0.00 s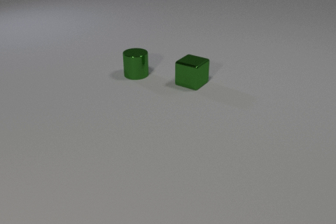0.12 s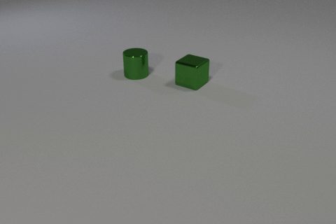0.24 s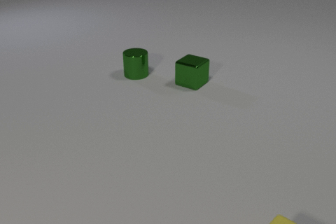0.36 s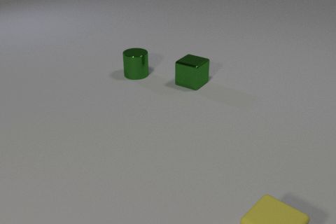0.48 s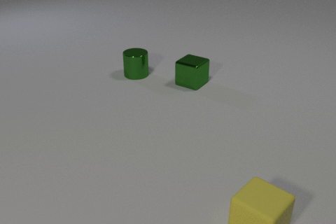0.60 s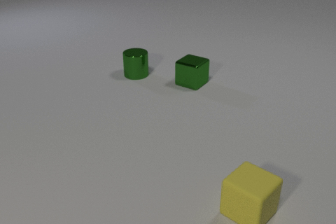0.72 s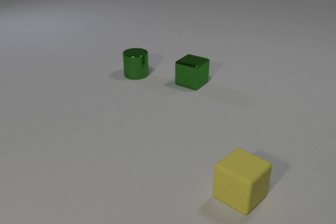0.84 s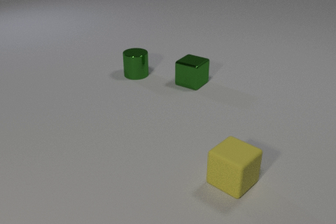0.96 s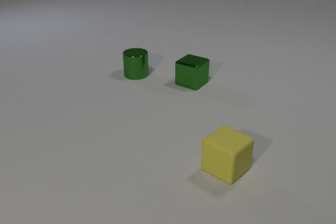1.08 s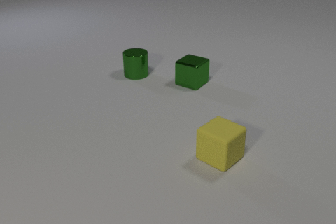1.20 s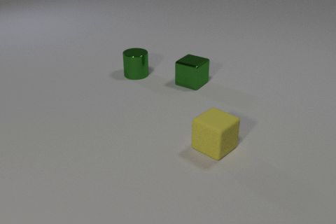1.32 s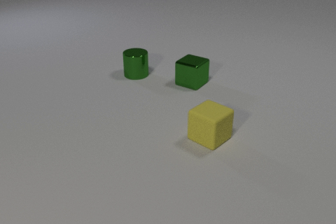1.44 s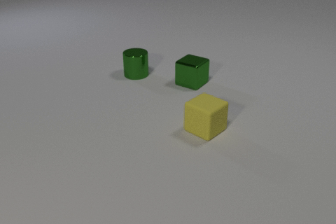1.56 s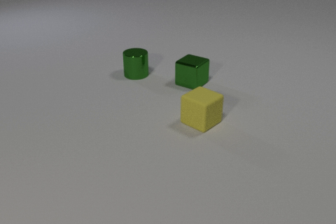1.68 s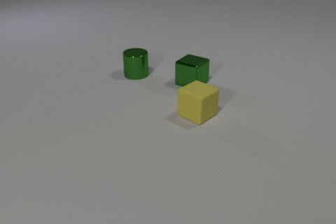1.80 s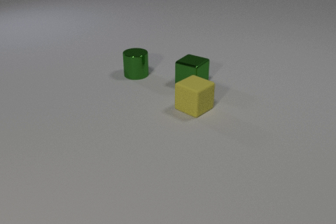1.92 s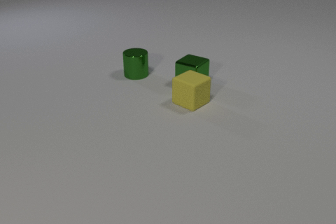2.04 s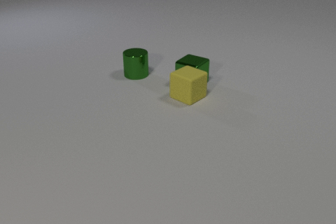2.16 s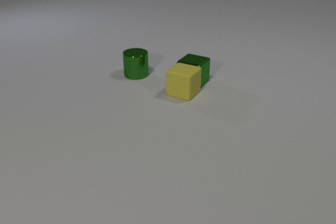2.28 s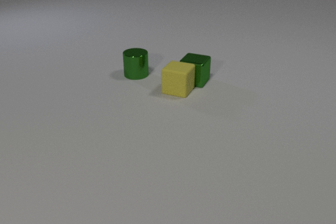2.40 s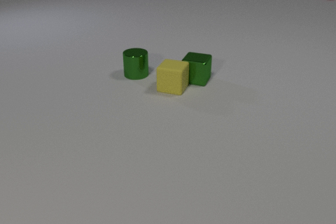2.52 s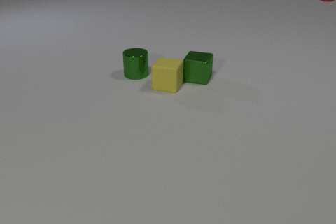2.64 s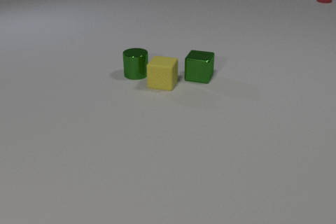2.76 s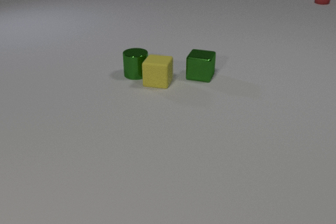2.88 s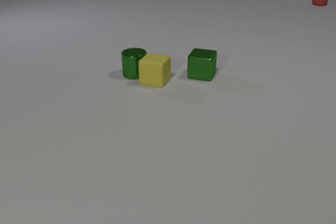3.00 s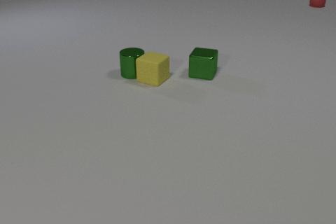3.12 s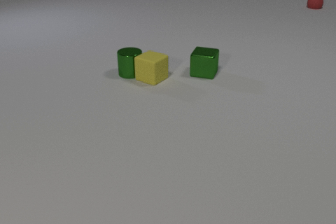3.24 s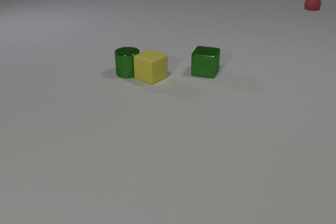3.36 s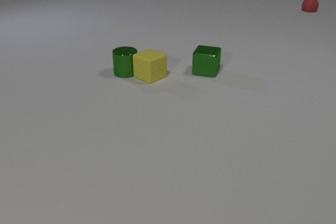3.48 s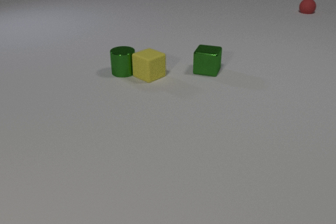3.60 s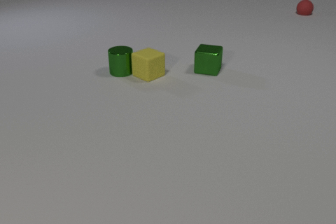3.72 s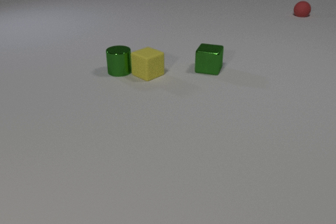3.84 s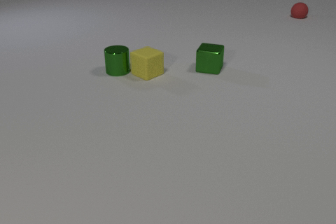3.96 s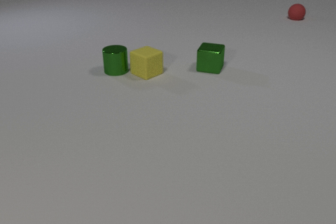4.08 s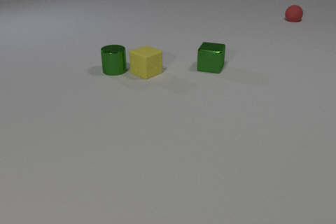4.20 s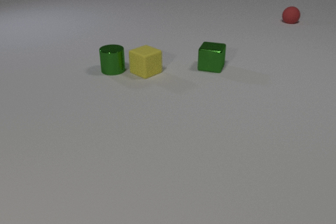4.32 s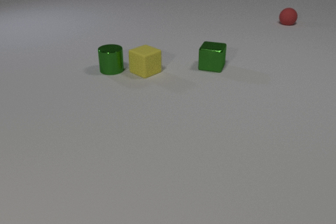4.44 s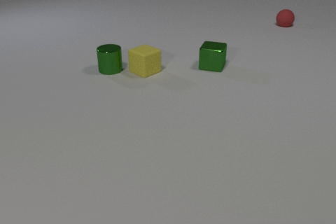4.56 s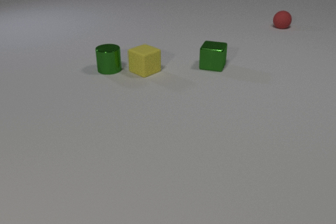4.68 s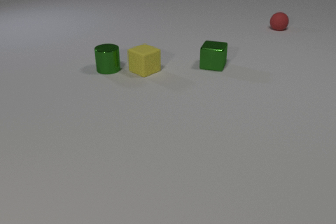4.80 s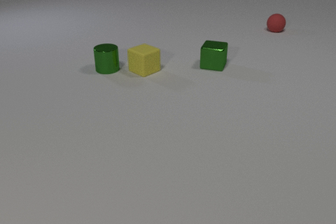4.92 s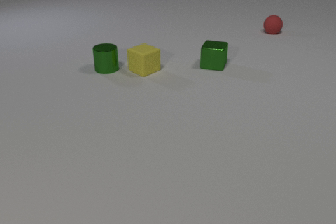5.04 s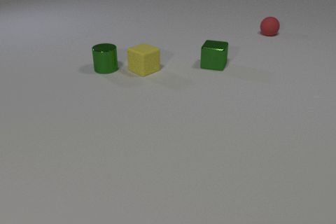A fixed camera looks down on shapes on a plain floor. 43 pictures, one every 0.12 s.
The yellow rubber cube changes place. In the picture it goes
away from the camera.
The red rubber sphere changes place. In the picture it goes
toward the camera.
0.00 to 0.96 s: The yellow rubber cube comes in at the bottom edge, slides away from the camera and to the left.
0.96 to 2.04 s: The yellow rubber cube slides away from the camera. The yellow rubber cube and the green metal cube collide.
2.04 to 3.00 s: The yellow rubber cube slides away from the camera and to the left. The green metal cube slides away from the camera and to the right. The red rubber sphere comes in at the top edge, rolls toward the camera. The yellow rubber cube and the green metal cylinder collide.
3.00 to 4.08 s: The yellow rubber cube slides away from the camera and to the left. The green metal cube slides away from the camera and to the right. The red rubber sphere rolls toward the camera. The green metal cylinder slides to the left and away from the camera.
4.08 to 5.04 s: The yellow rubber cube slides away from the camera. The green metal cube slides away from the camera. The red rubber sphere rolls toward the camera and to the left. The green metal cylinder slides to the left and away from the camera.
How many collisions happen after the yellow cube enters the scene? 2.
How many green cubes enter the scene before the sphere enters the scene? 0.
What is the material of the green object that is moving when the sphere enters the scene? metal.
